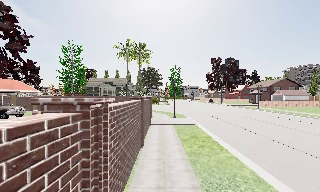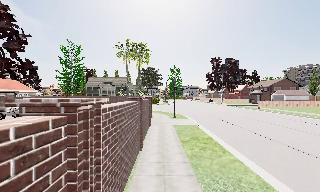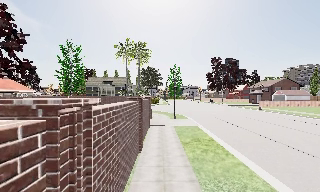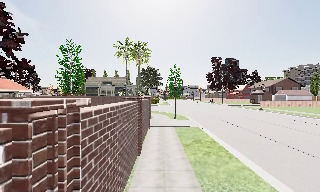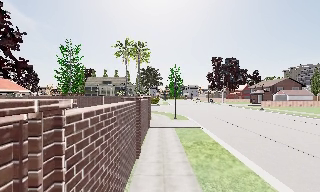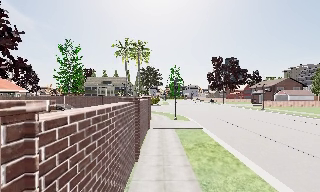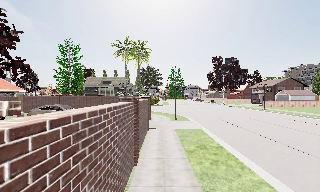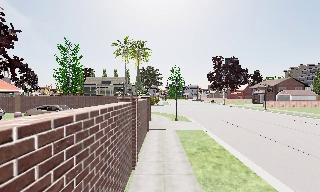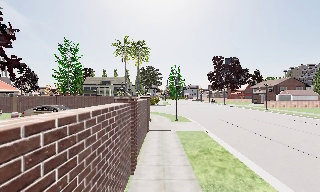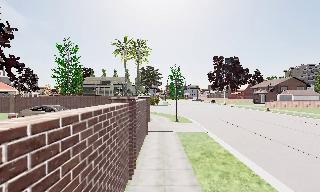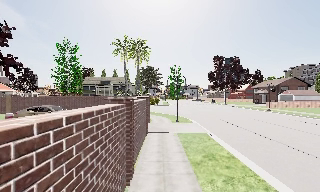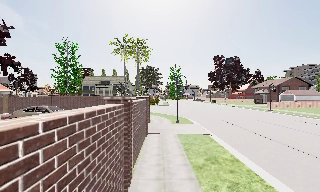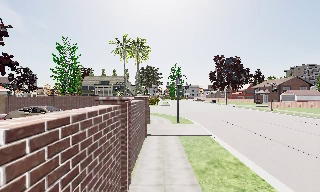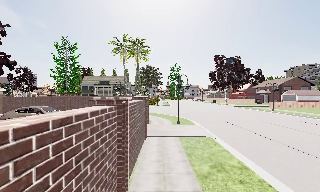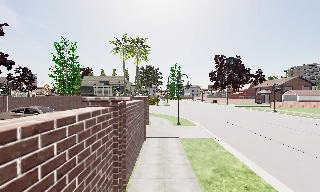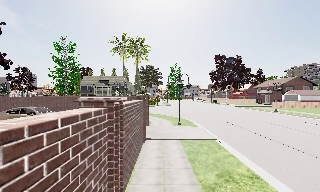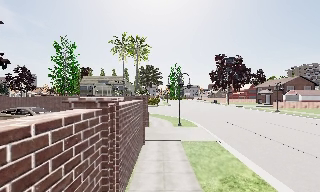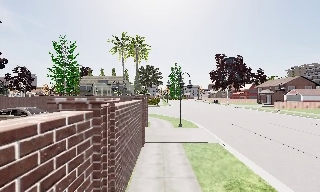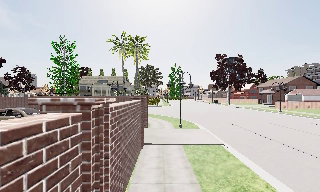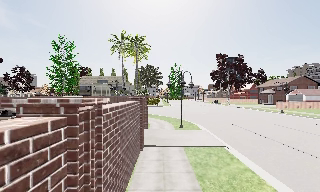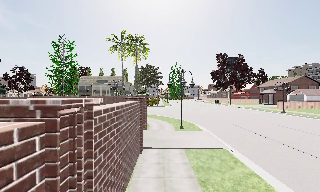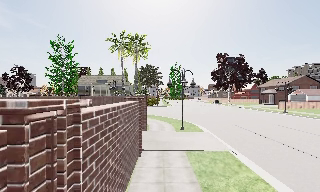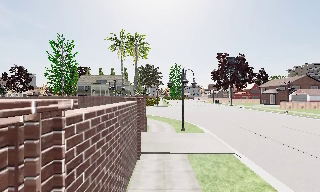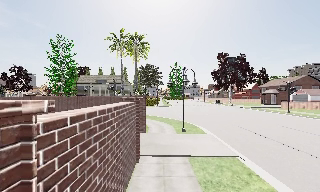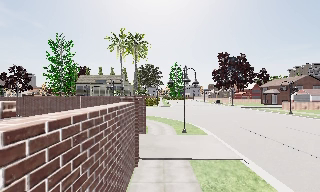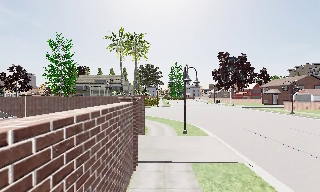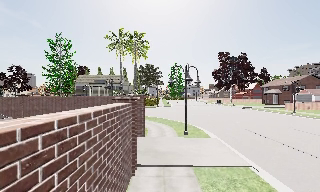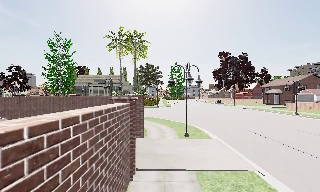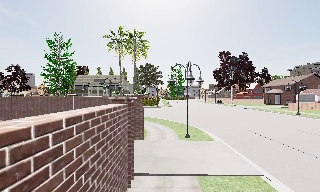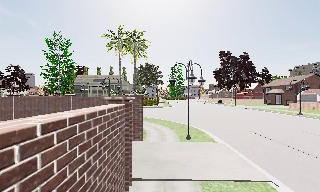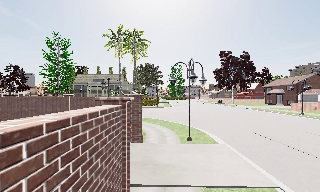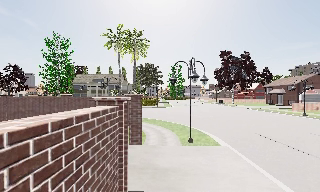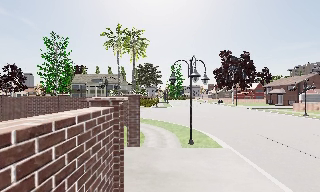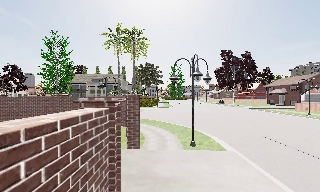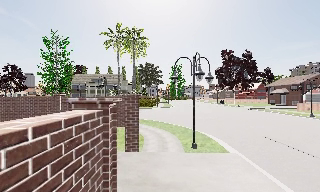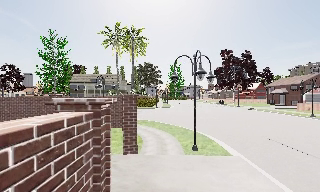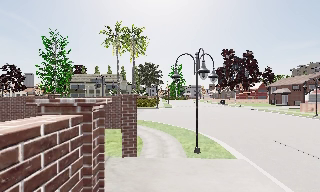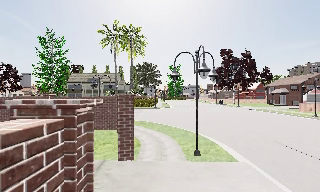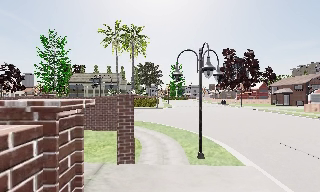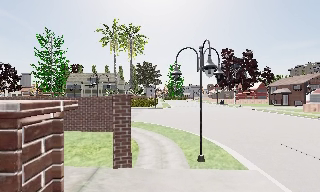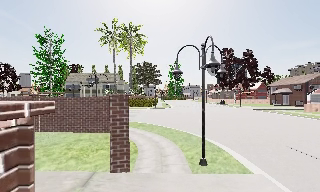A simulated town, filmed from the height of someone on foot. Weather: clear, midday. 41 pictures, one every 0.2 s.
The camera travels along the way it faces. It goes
forward.
0.0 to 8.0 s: The camera travels forward, about 13 m, so what stands in front looms larger.
The film runs forward here.
